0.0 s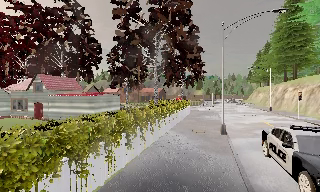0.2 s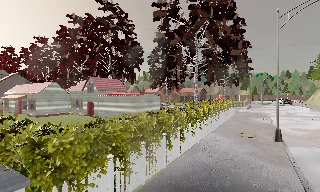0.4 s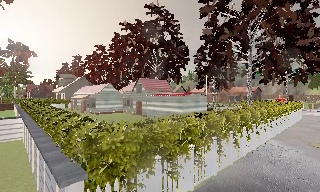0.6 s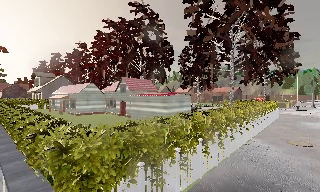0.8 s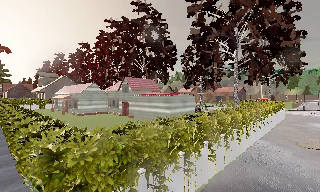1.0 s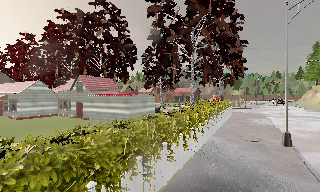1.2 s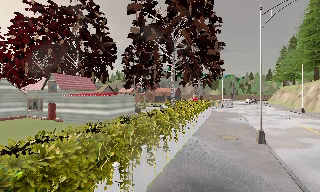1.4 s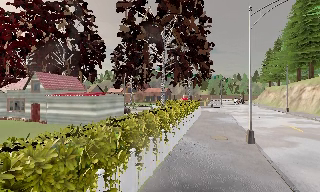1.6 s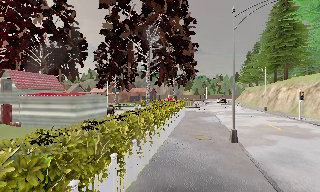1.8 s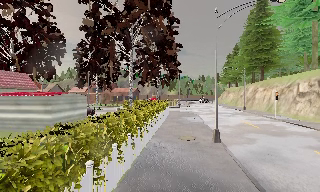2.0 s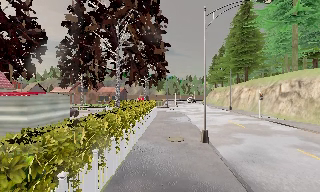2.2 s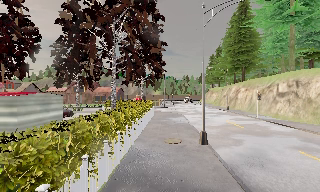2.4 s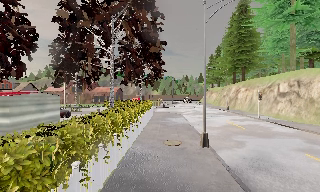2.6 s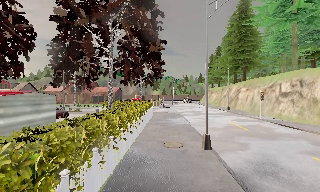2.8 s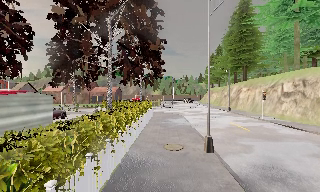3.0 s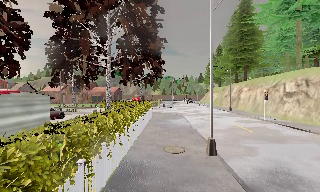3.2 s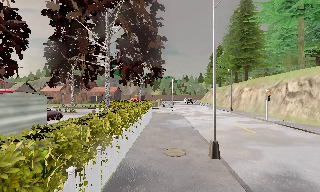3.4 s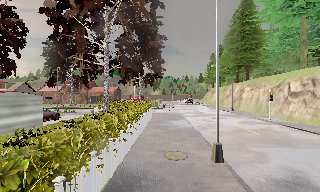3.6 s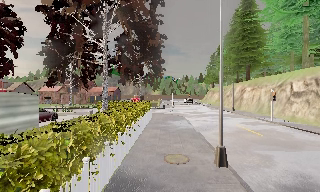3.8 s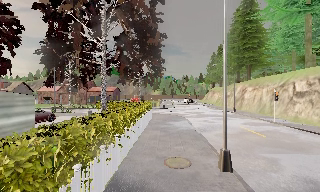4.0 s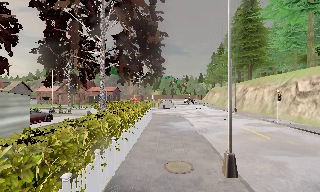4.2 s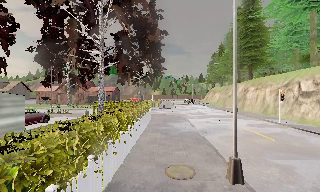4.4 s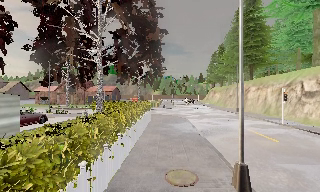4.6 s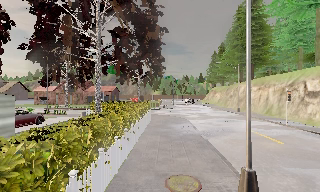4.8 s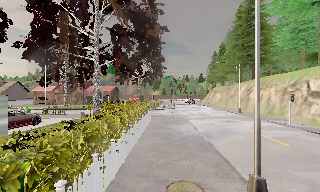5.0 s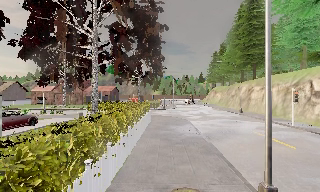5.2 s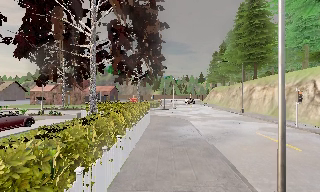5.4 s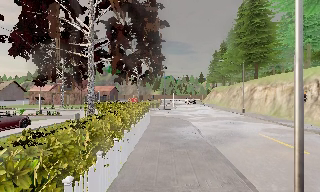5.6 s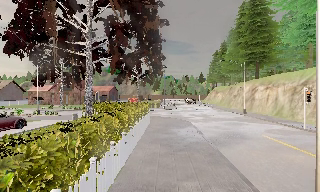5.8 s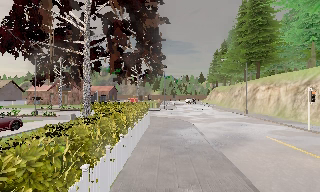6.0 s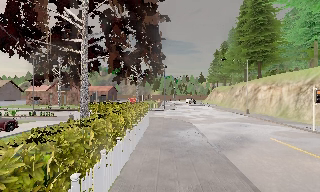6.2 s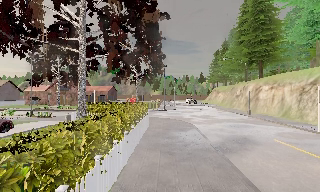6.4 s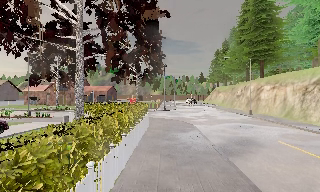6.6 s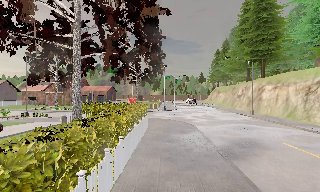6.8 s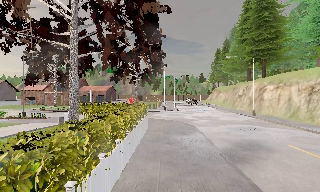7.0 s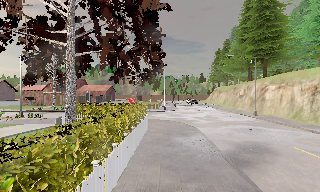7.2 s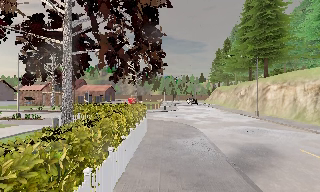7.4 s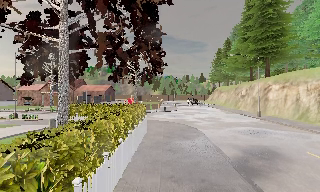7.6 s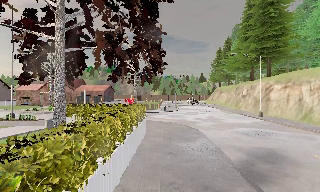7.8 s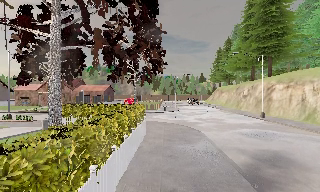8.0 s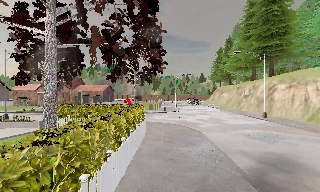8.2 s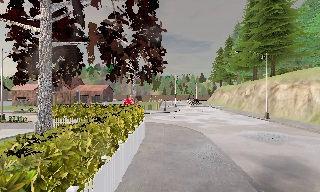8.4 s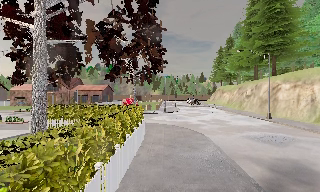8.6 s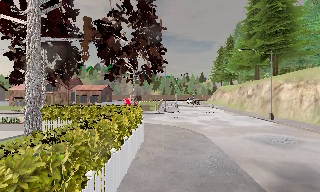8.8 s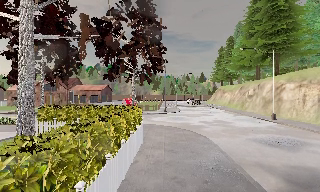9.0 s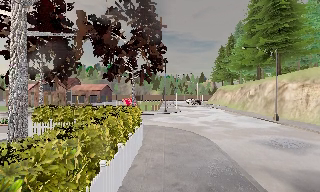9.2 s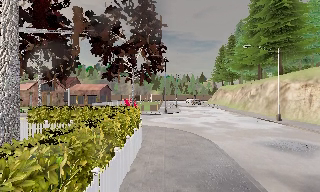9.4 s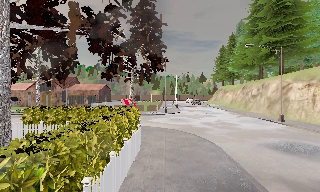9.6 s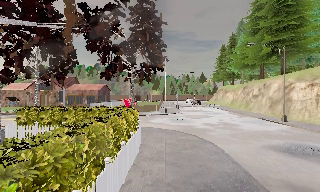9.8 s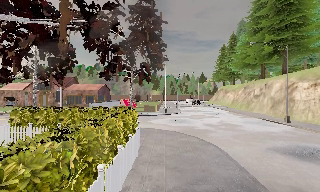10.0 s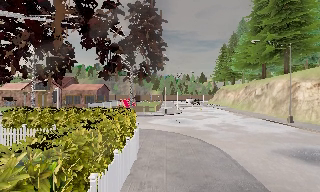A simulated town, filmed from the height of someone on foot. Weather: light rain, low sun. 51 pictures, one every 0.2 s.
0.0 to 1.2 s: The camera travels forward, about 1.5 m, so what stands in front looms larger.
1.2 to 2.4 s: The scene slides to the left, as the camera pans about 20 degrees to its right. It travels forward, about 2 m, so what stands in front looms larger.
2.4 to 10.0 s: The camera travels forward, about 14 m, so what stands in front looms larger.
The film runs forward here.
